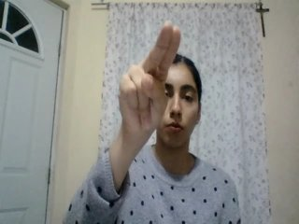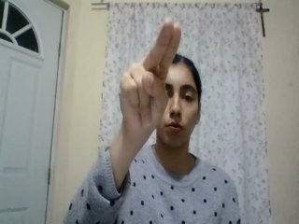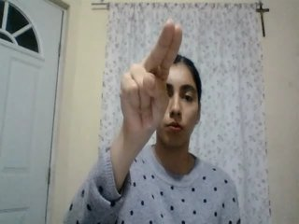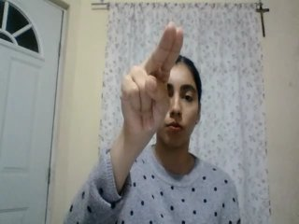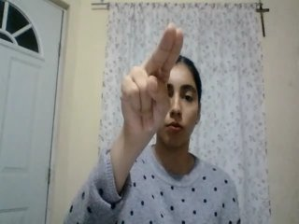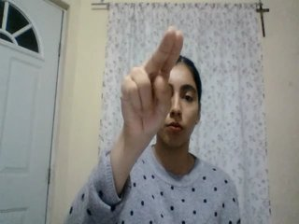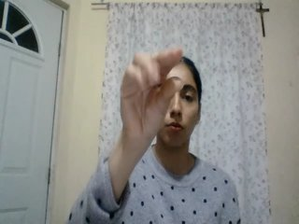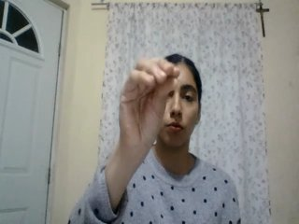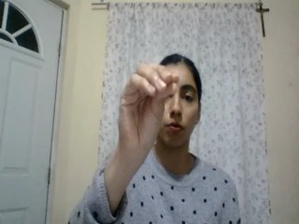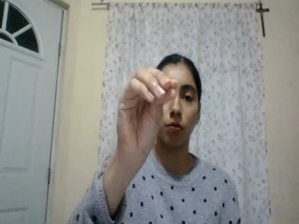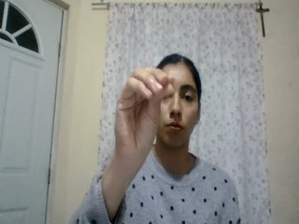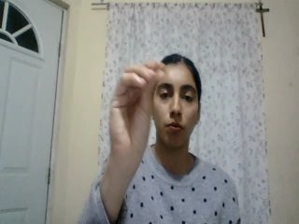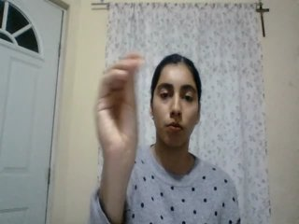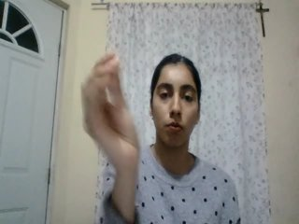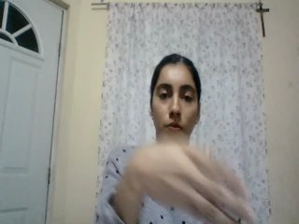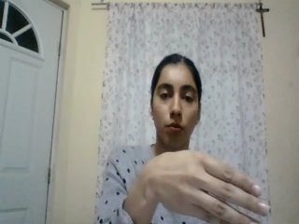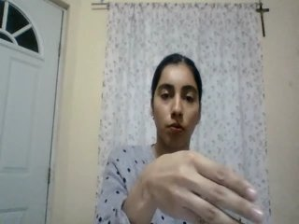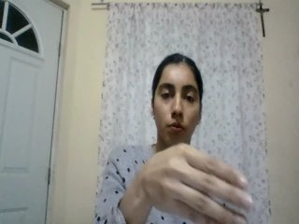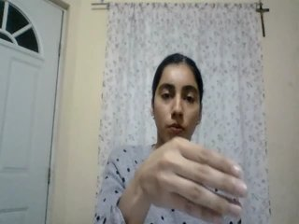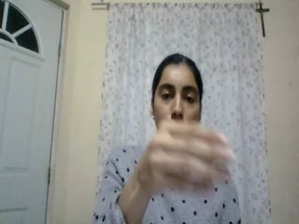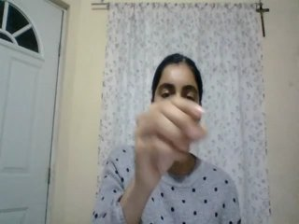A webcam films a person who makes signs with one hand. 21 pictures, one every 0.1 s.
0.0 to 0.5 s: Pointing with two fingers.
0.6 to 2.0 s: On the screen the hand sweeps to the right. The name of the sign: Throw left.
